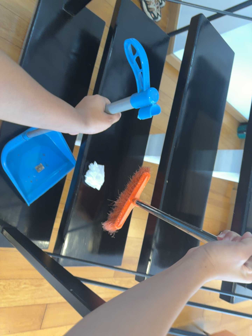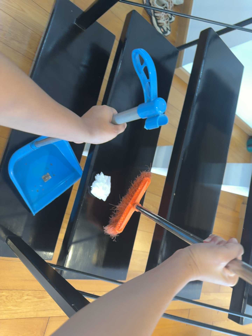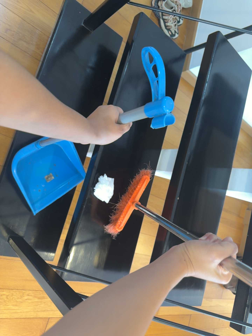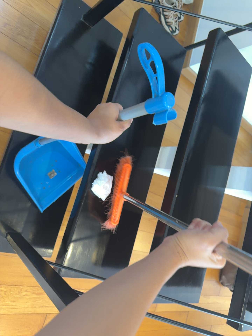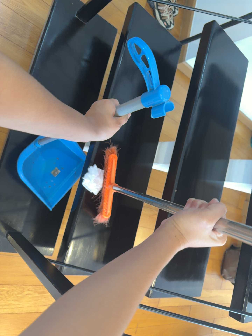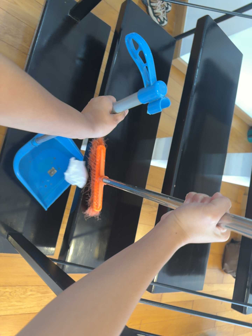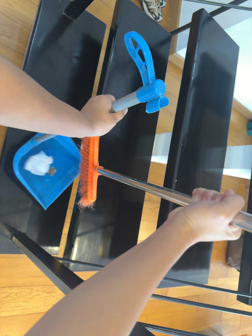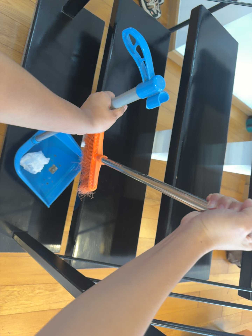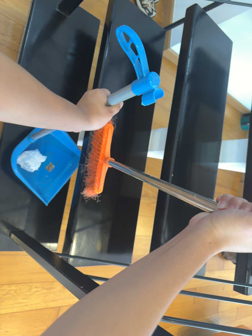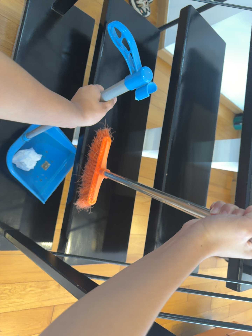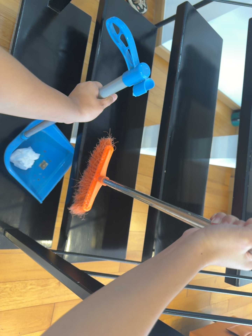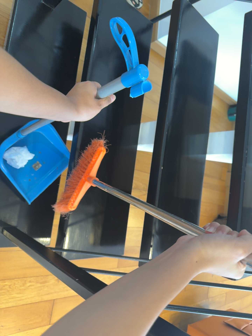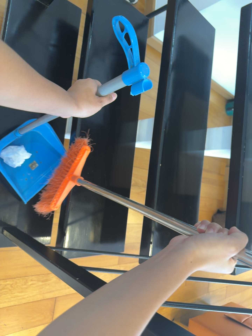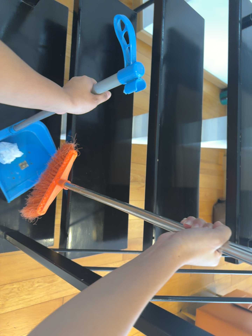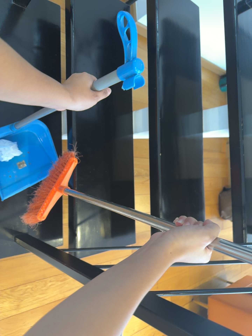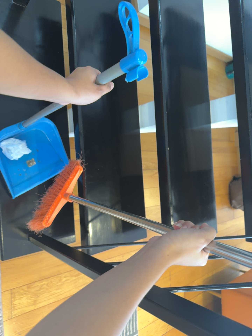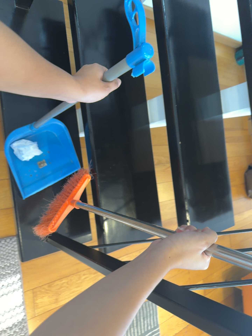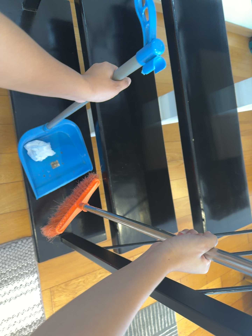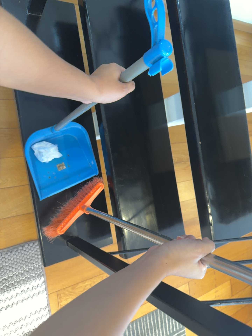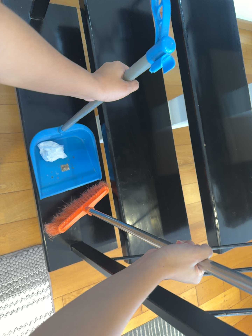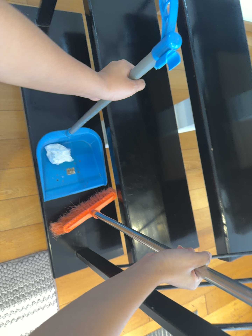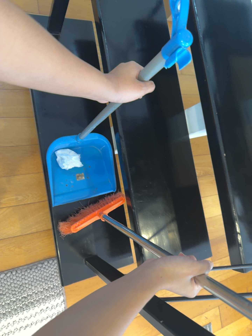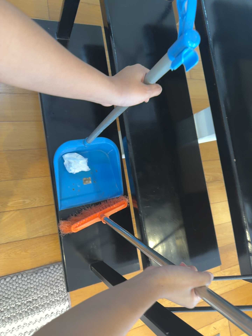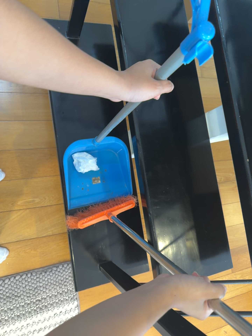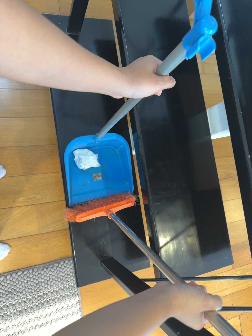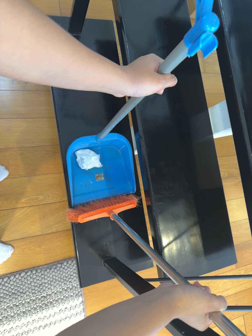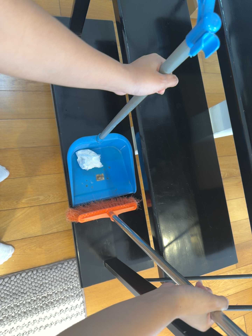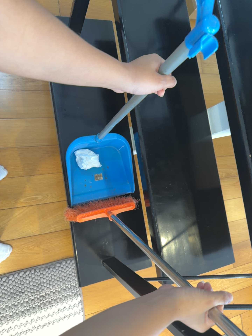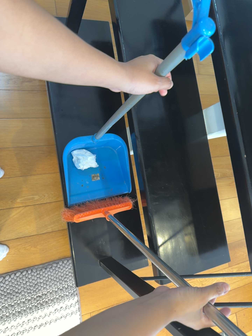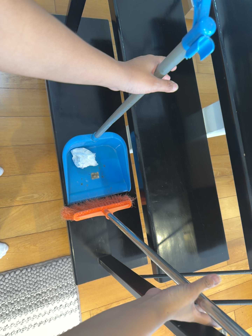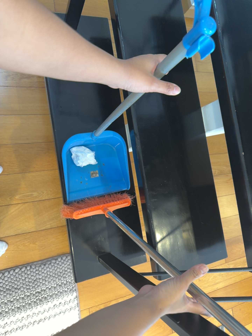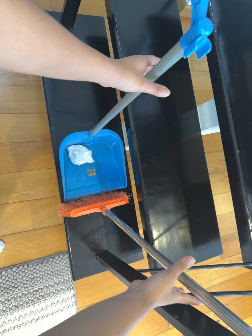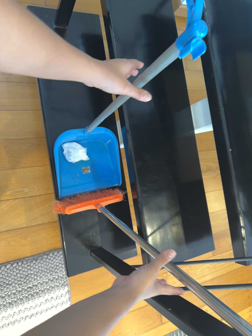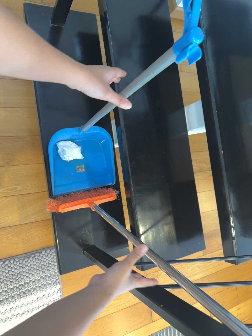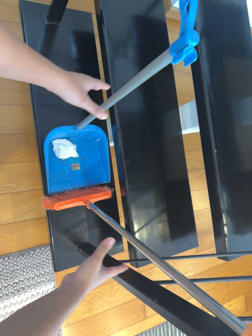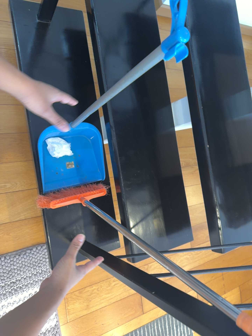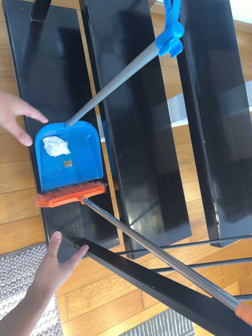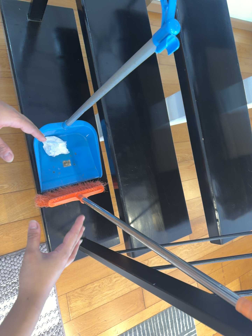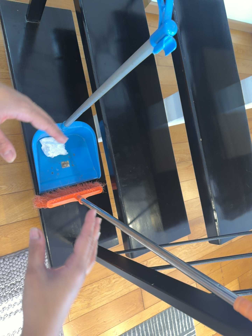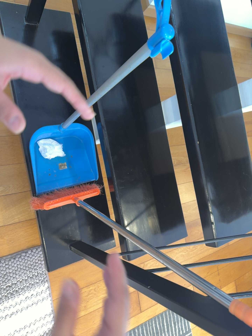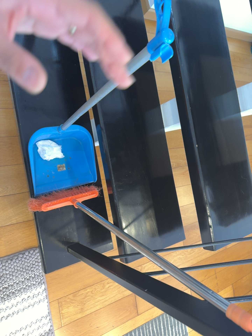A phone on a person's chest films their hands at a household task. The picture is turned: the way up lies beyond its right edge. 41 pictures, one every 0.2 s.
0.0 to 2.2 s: The camera shifts only a little, or ends up much as it began.
2.2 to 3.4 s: The camera travels toward the top of its view, about 6 cm. It rolls about its line of sight by about 15 degrees, and the scene rotates counterclockwise.
3.4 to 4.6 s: The scene slides to the right, as the camera pans about 10 degrees to its left. It travels forward, about 9 cm, so what stands in front looms larger.
4.6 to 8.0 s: The camera pans to its right by about 10 degrees. It travels backward, about 8 cm, so what stands in front gets smaller.
The film runs forward here.
